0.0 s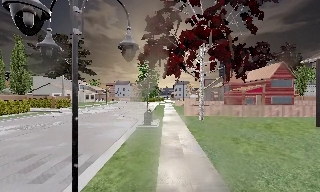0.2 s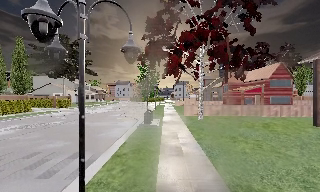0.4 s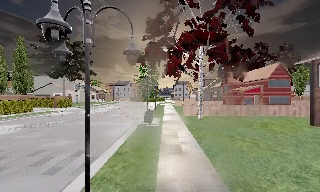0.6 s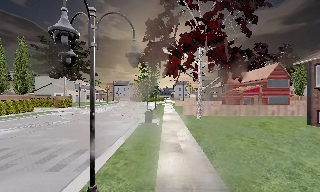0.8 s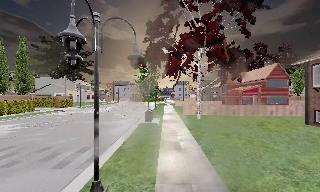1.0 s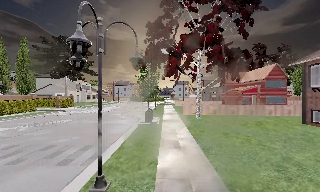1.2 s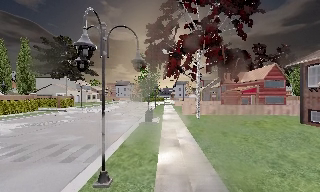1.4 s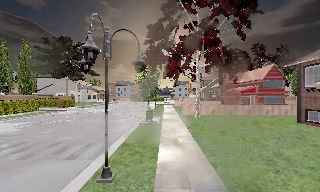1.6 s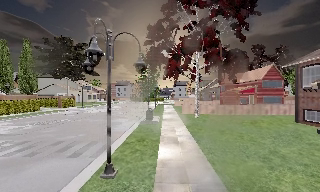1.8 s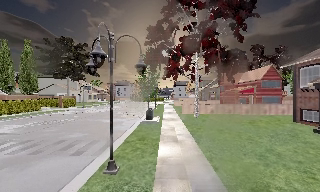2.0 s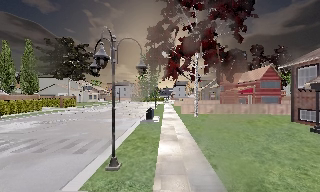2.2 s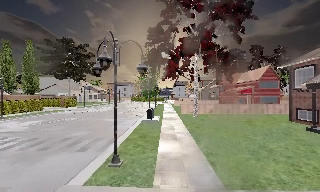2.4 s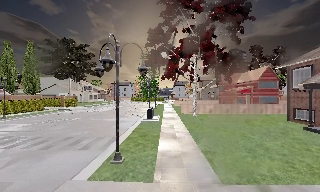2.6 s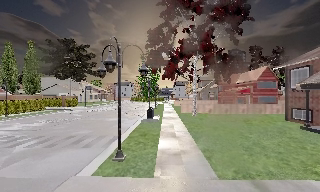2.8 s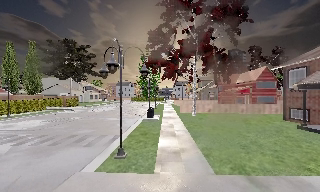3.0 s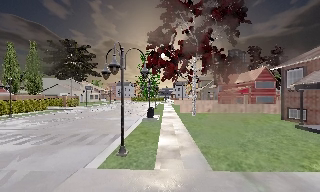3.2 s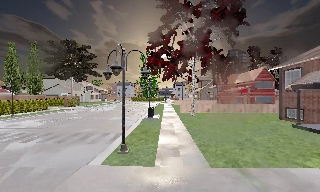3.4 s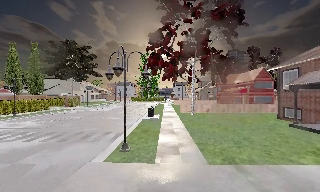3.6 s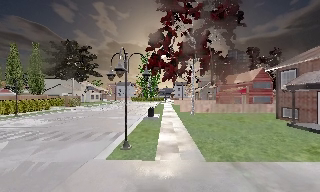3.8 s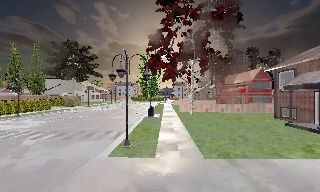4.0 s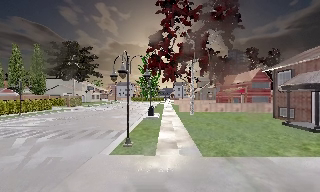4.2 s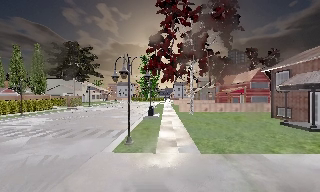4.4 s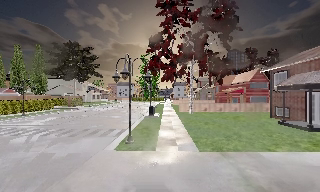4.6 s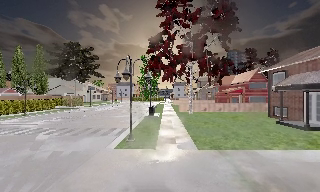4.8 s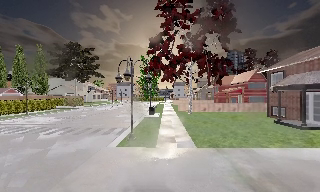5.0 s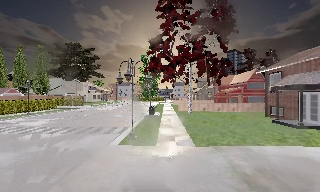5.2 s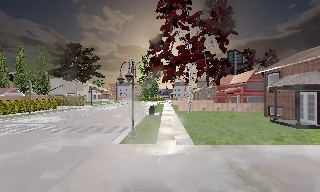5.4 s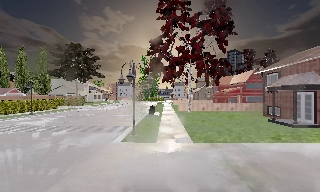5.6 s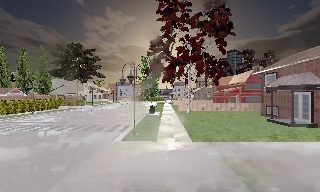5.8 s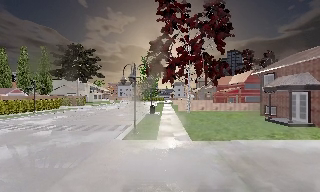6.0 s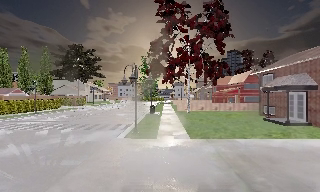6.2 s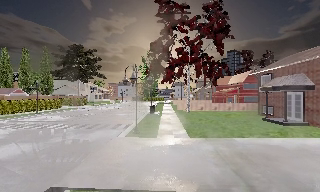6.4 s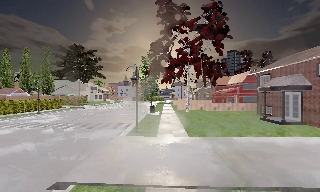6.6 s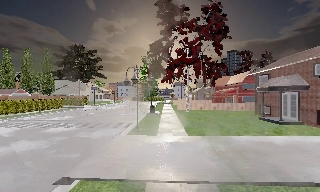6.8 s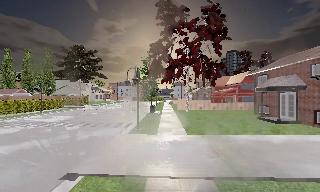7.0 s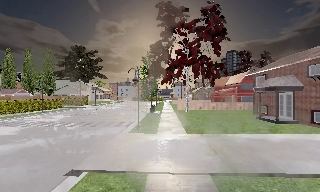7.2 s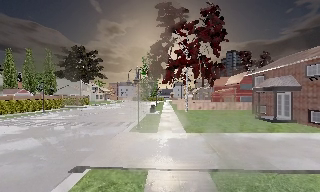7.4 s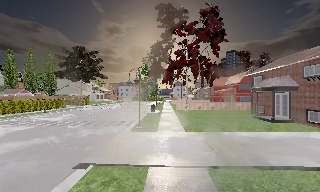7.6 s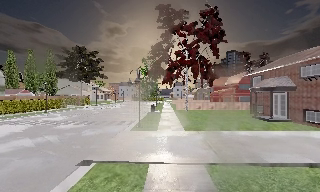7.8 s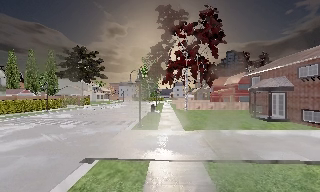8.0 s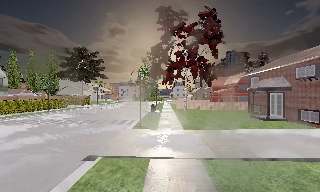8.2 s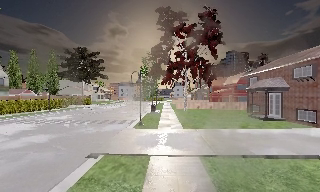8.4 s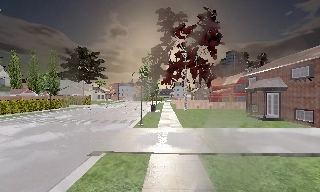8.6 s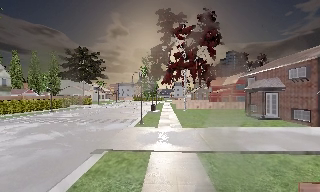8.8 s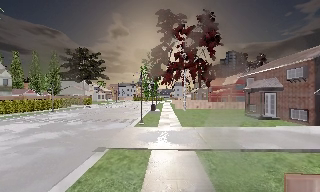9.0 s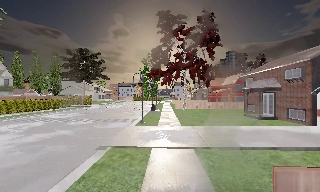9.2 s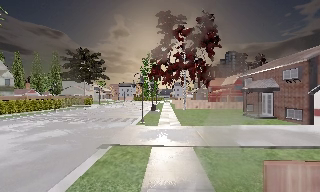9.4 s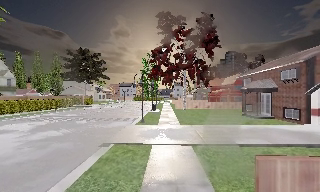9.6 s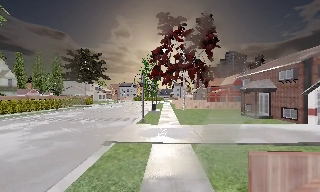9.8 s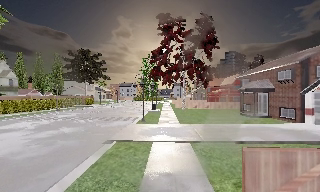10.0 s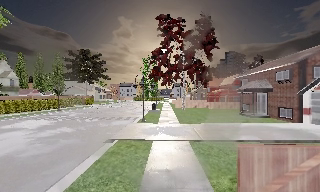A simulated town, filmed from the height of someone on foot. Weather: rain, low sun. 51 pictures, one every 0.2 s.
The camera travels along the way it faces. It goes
backward.
0.0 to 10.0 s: The camera travels backward, about 13 m, so what stands in front gets smaller.
The film runs backward here.
